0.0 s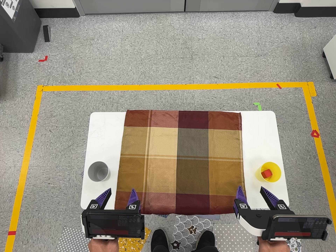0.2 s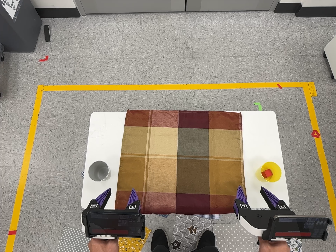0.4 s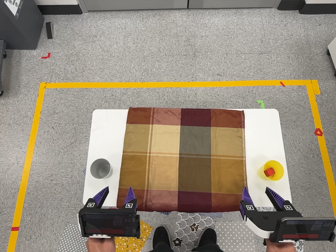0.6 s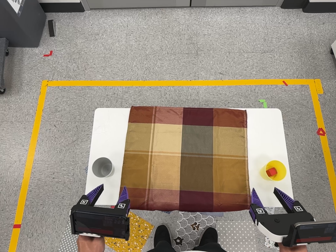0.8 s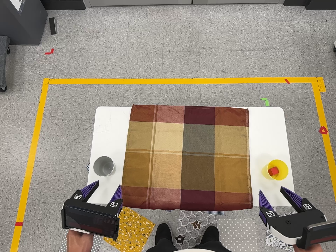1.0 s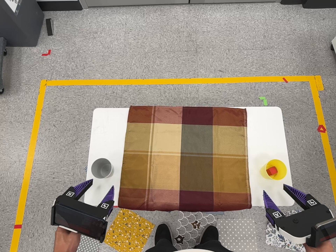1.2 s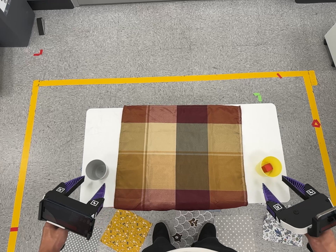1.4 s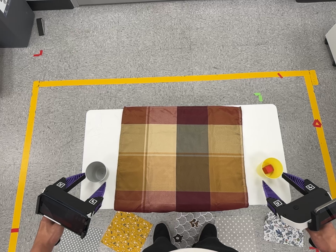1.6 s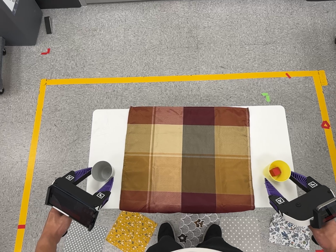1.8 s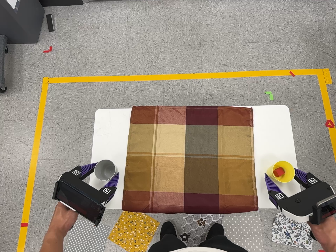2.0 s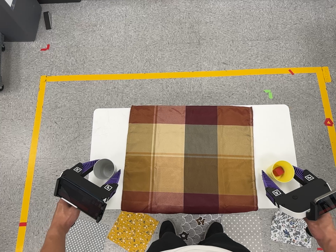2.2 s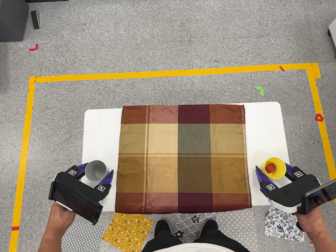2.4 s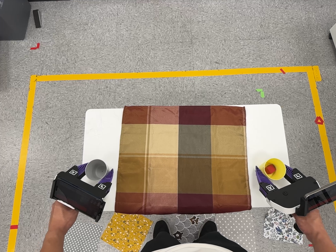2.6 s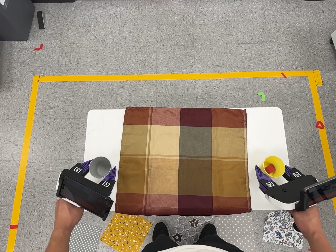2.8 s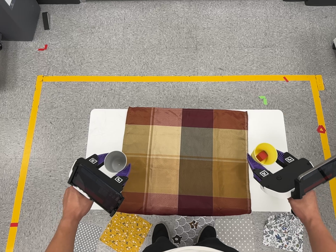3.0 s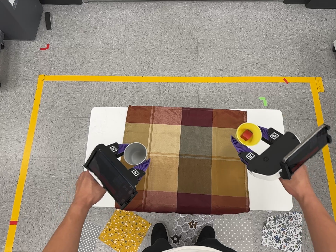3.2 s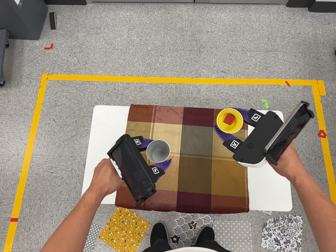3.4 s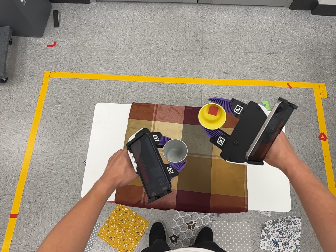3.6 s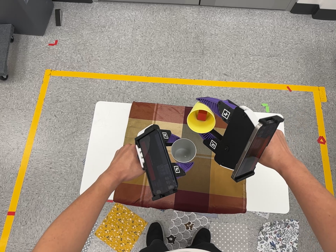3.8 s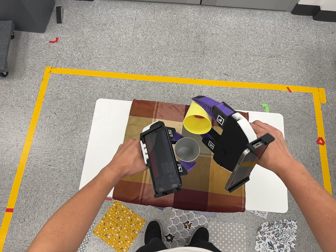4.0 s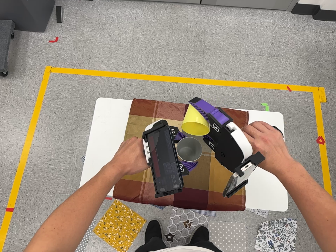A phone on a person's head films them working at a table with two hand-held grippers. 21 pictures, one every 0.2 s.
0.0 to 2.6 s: The camera travels toward the top of its view and forward, about 7 cm.
2.6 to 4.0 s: The camera travels toward the bottom of its view, about 7 cm, so close, fixed things drift upward.
The film runs forward here.
